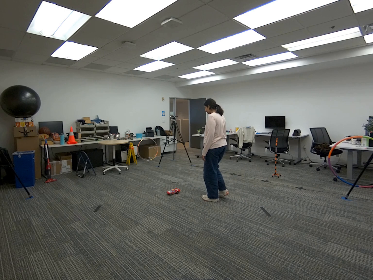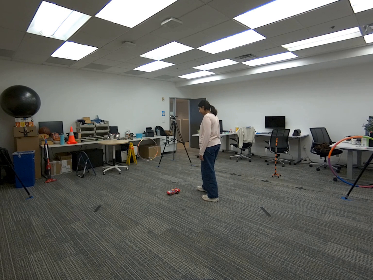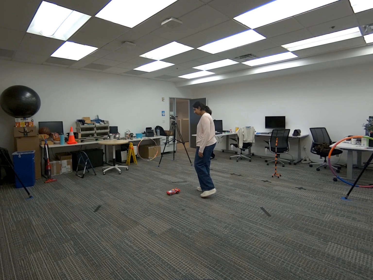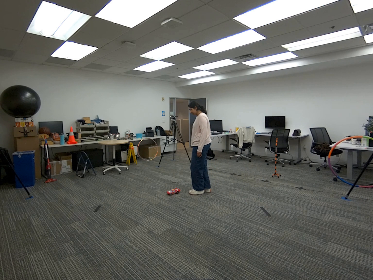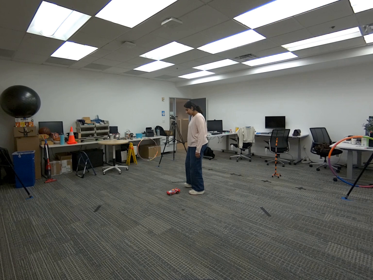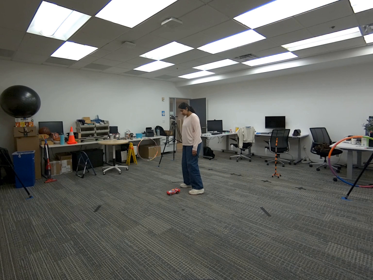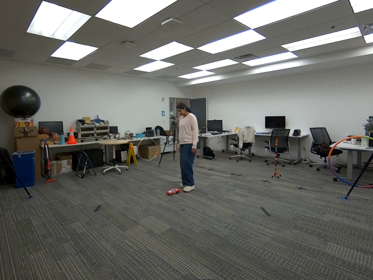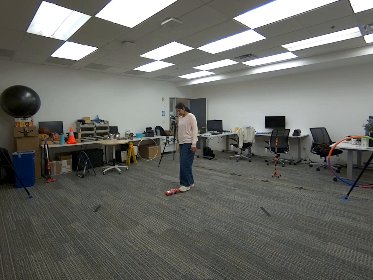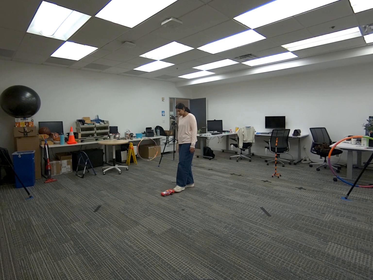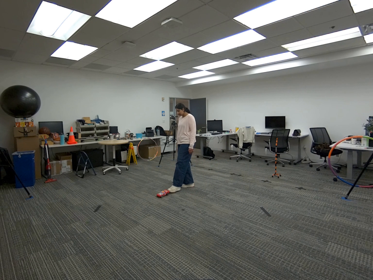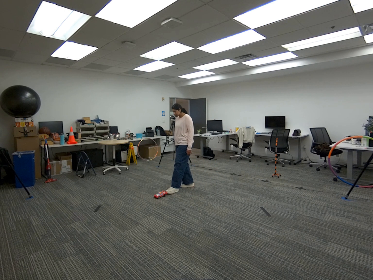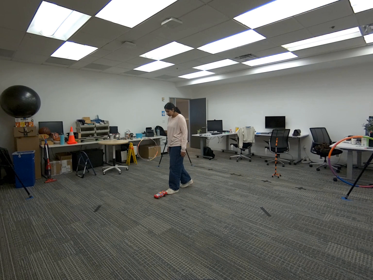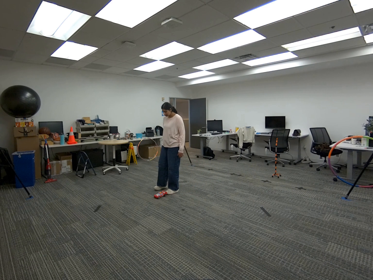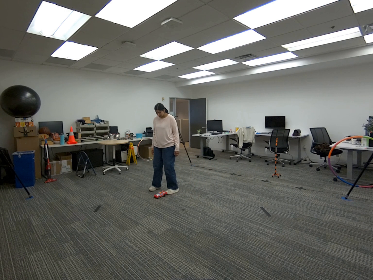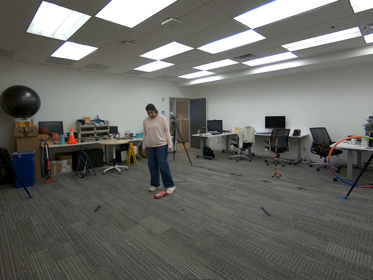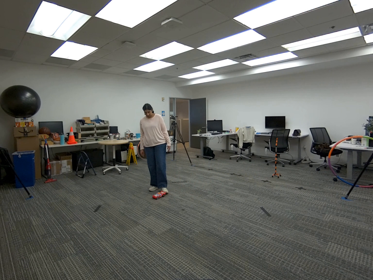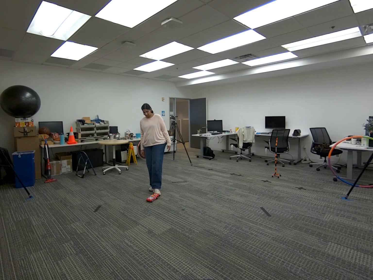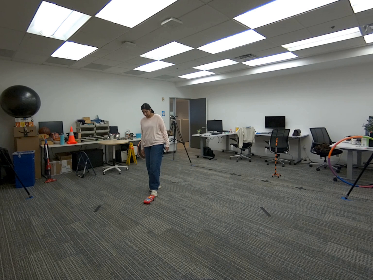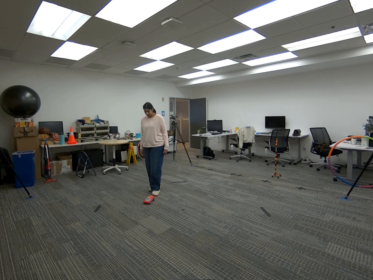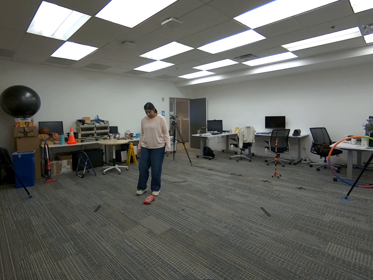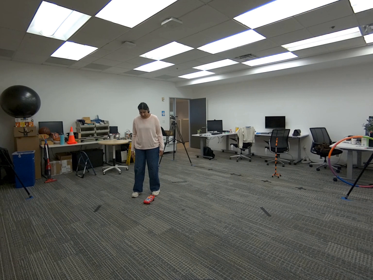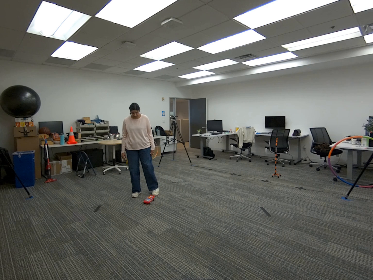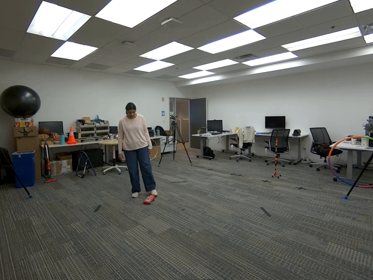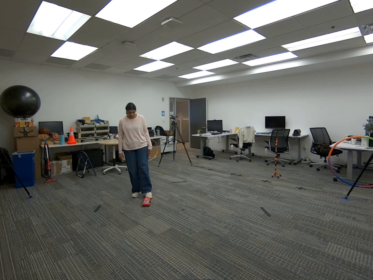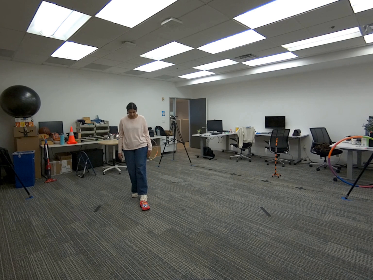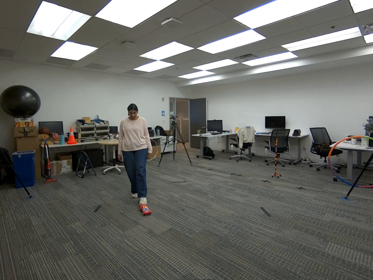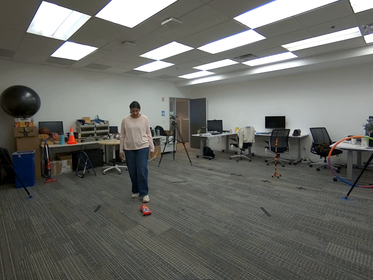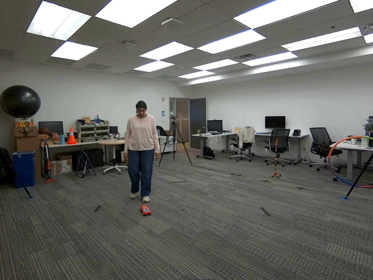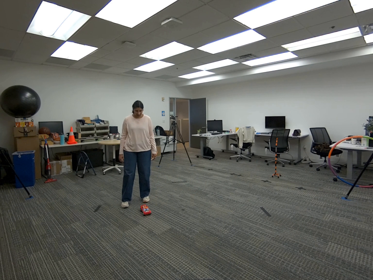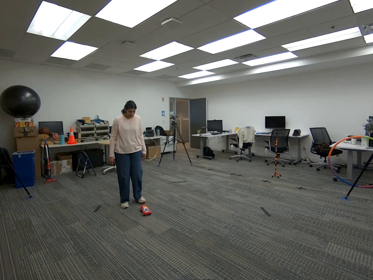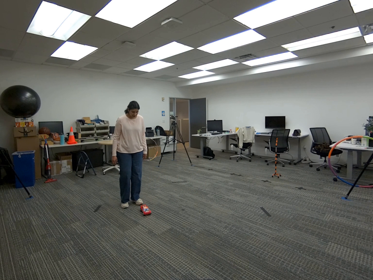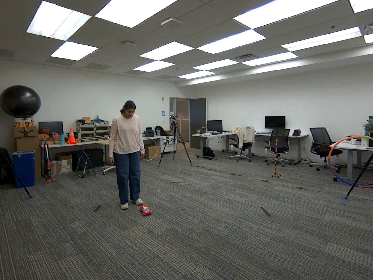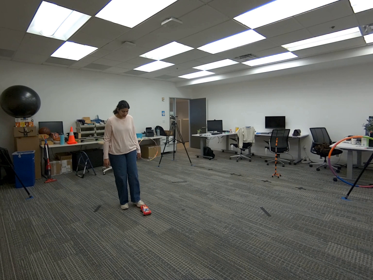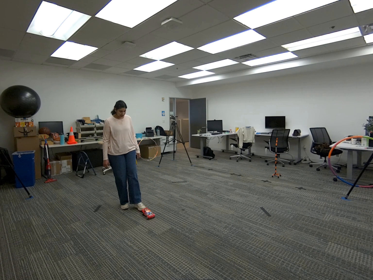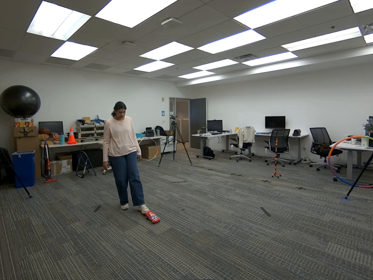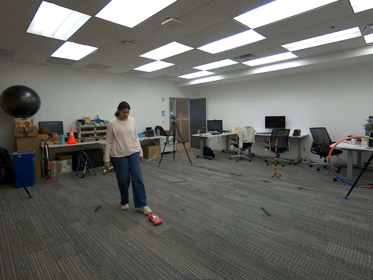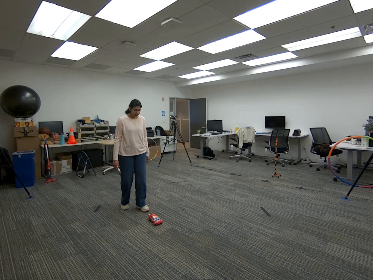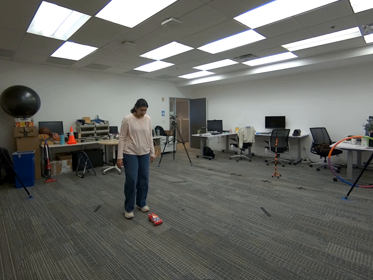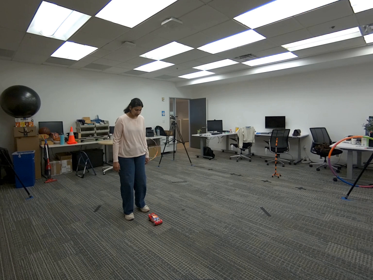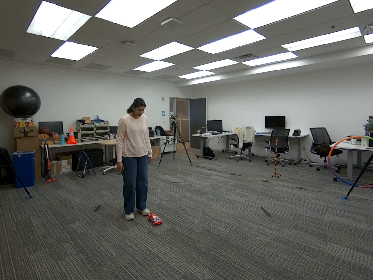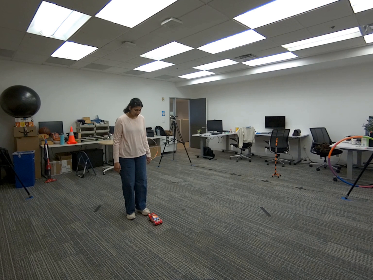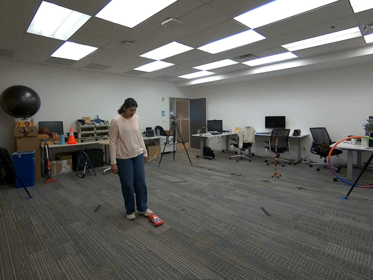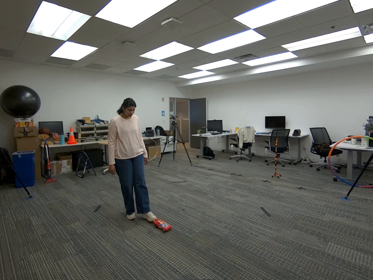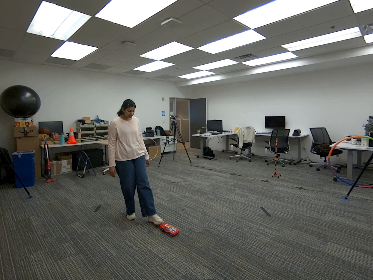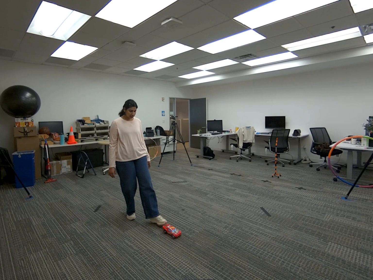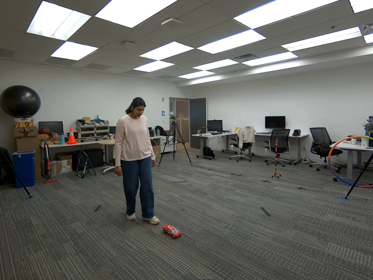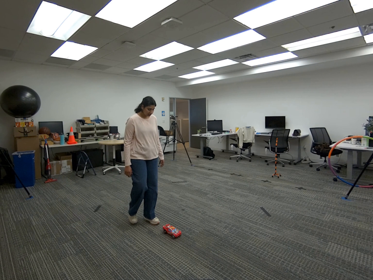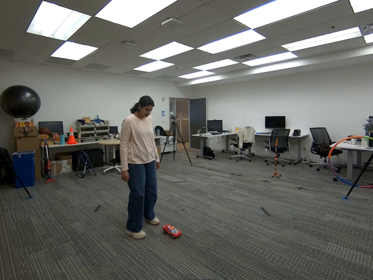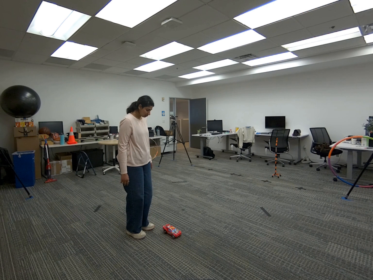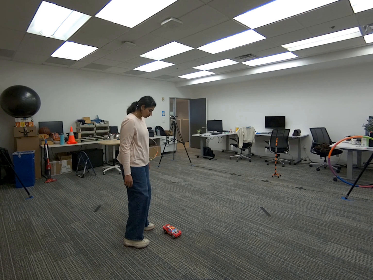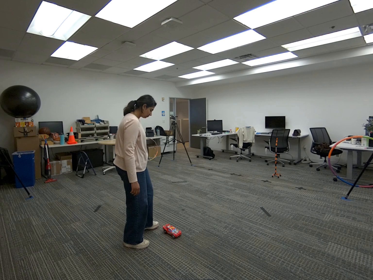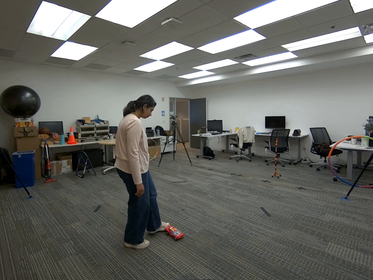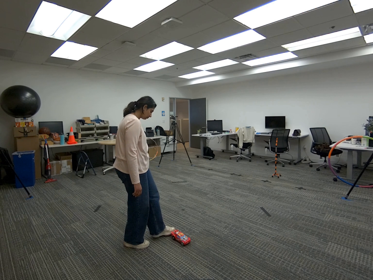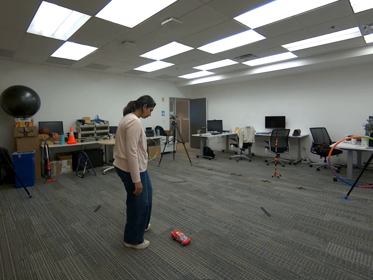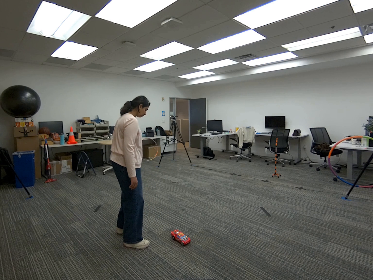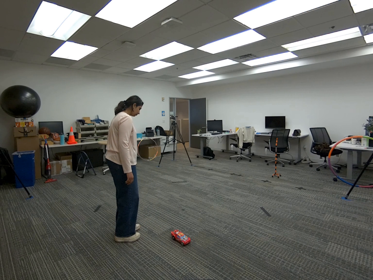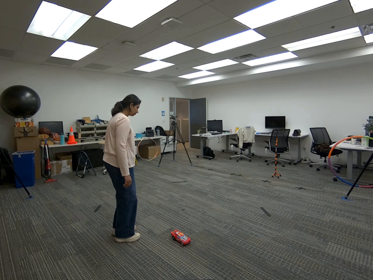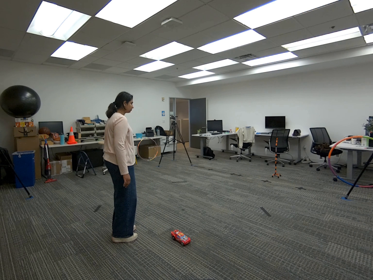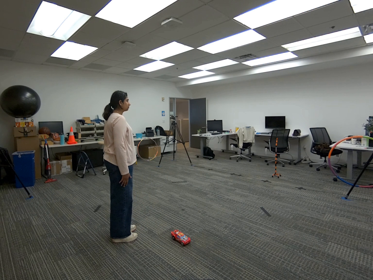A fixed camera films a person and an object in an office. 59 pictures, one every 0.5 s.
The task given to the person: Walk to the toy car on the ground, use your left foot to push the toy car around the bounding area.
